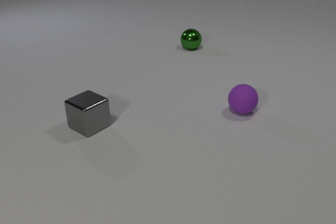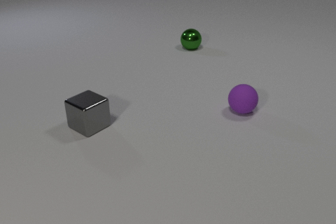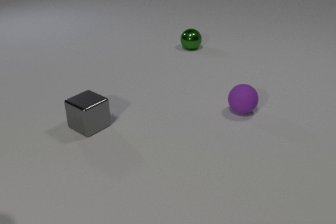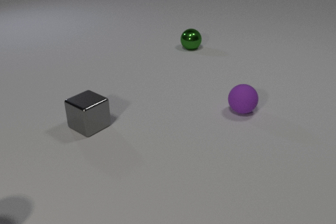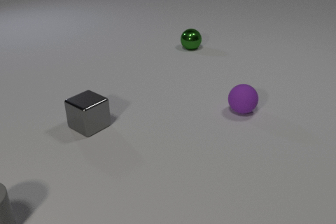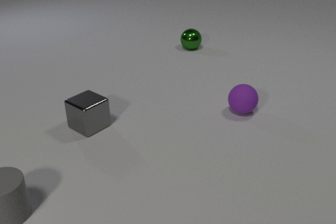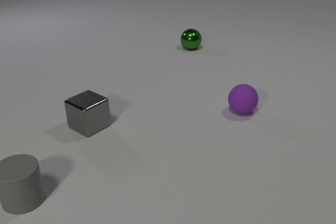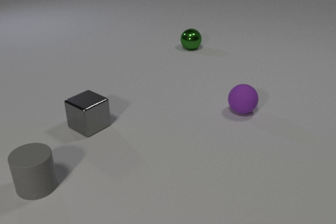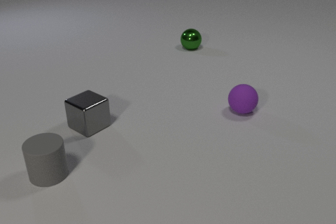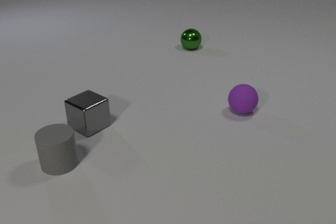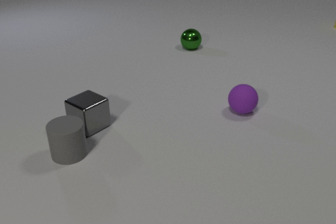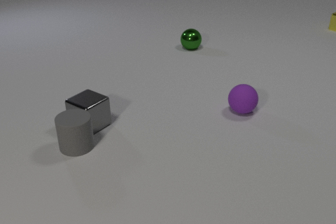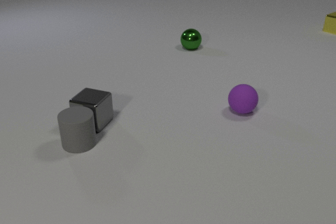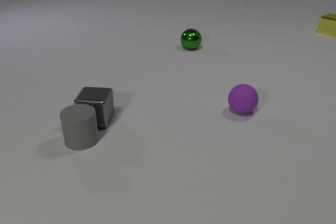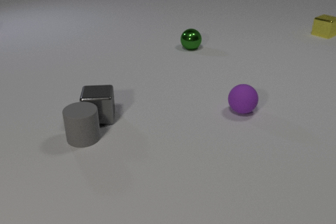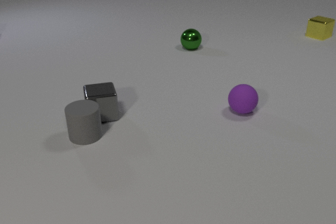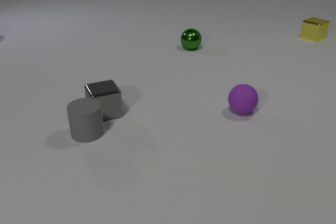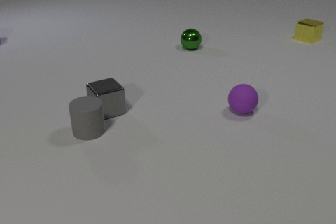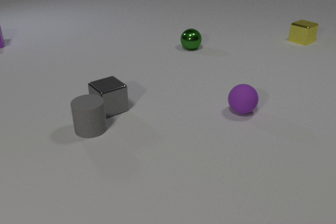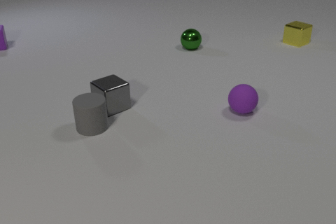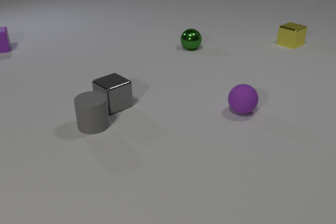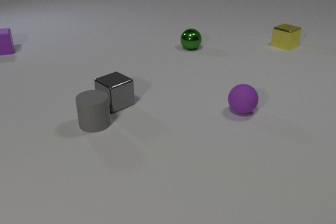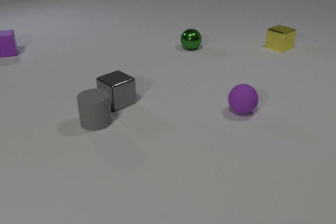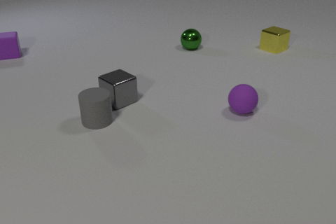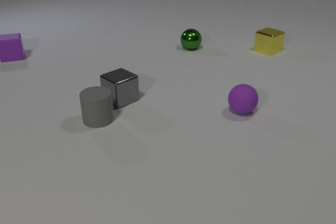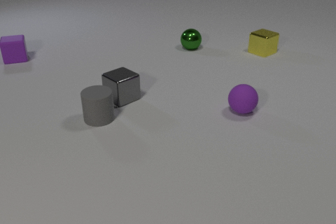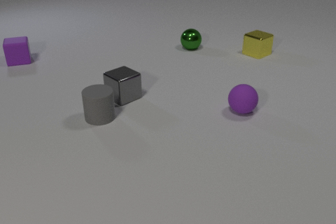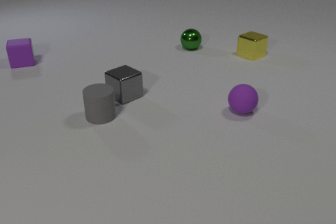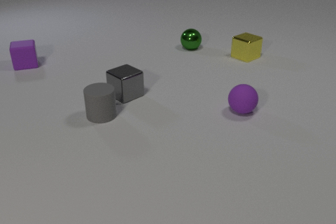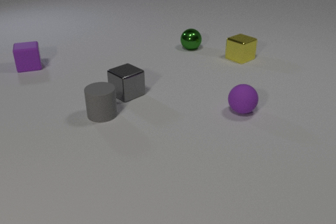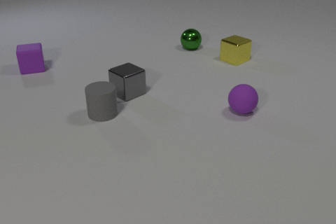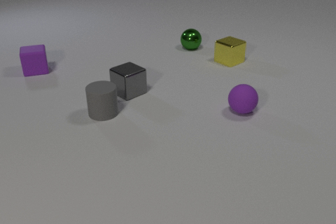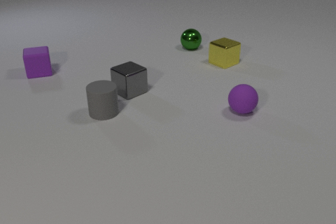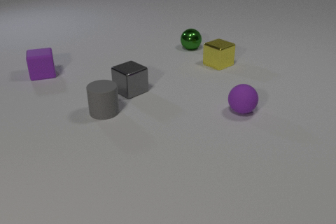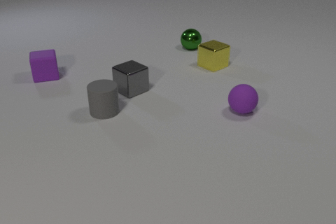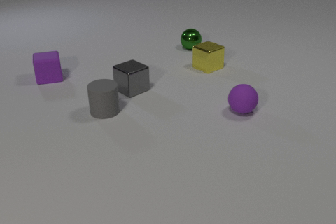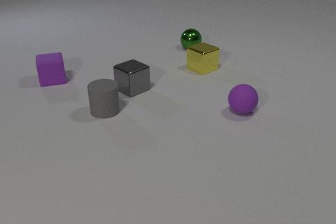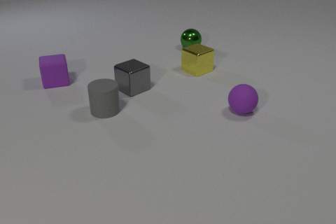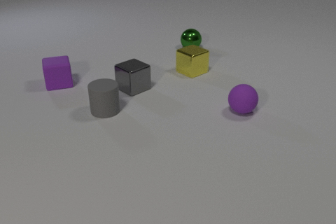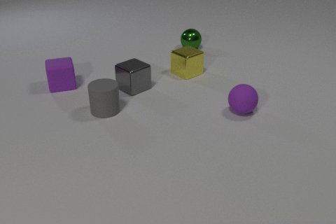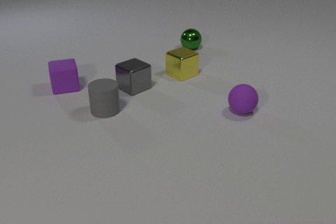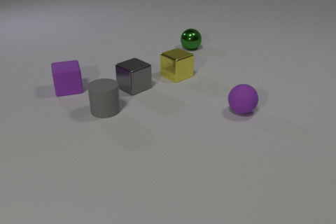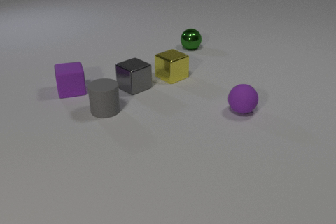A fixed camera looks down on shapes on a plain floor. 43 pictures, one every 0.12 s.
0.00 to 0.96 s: The gray rubber cylinder comes in at the left edge, slides away from the camera and to the right.
0.96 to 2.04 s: The gray rubber cylinder slides away from the camera and to the right. The gray metal cube slides away from the camera and to the right, spins so that its near face slides to the right, counterclockwise seen from above. The yellow metal cube comes in at the right edge, slides toward the camera and to the left. The gray rubber cylinder and the gray metal cube collide.
2.04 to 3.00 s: The gray rubber cylinder slides away from the camera and to the right. The gray metal cube slides away from the camera and to the right. The purple rubber cube slides toward the camera and to the right. The yellow metal cube slides toward the camera and to the left.
3.00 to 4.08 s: The gray rubber cylinder slides away from the camera. The gray metal cube slides away from the camera and to the right. The purple rubber cube slides toward the camera and to the right. The yellow metal cube slides to the left and toward the camera.
4.08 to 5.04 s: The gray metal cube slides away from the camera. The purple rubber cube slides toward the camera and to the right. The yellow metal cube slides to the left and toward the camera.
What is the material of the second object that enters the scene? metal.
Are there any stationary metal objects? yes.
How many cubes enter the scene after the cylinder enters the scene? 2.
